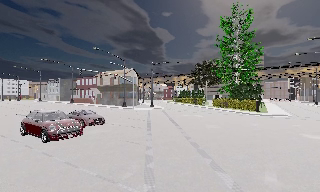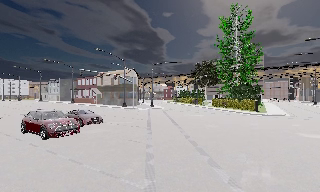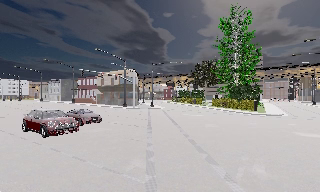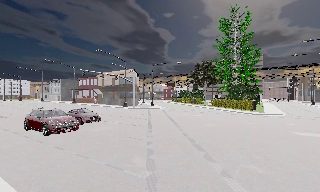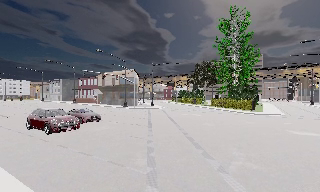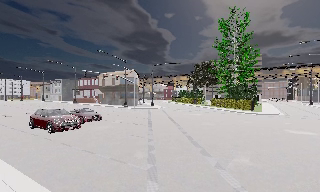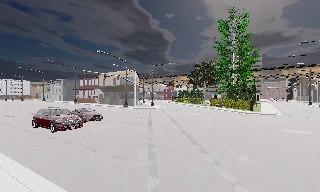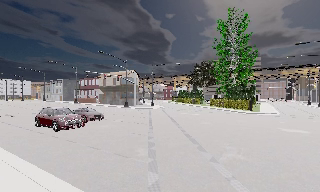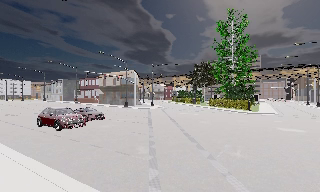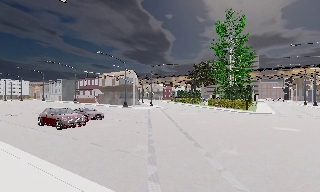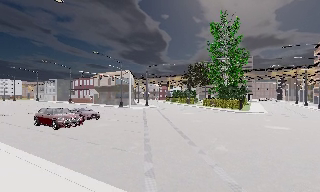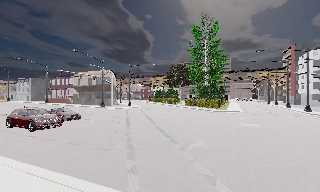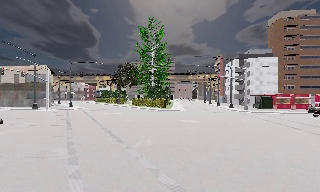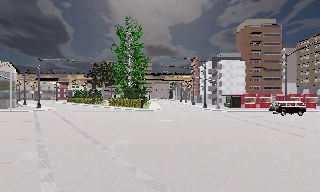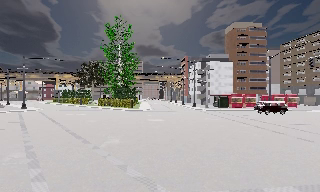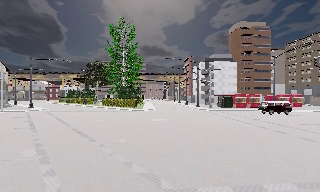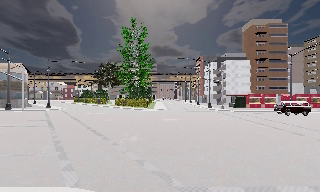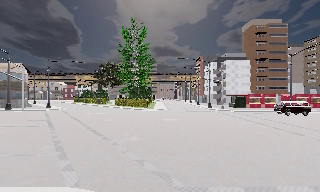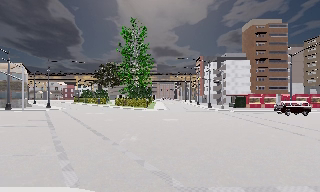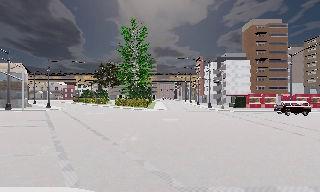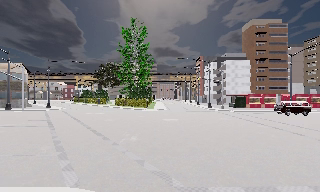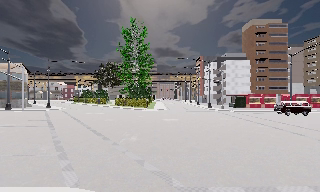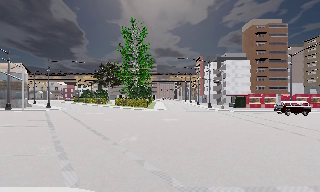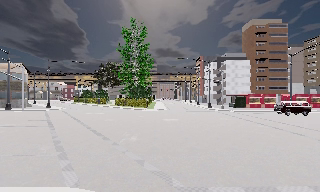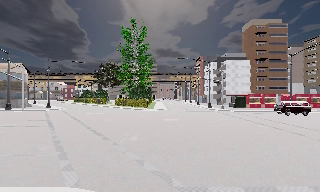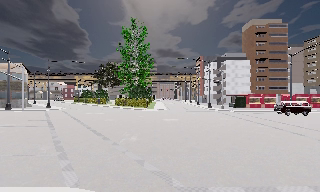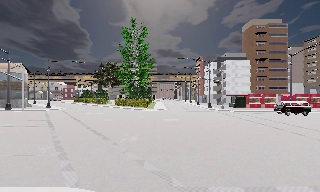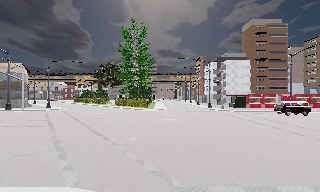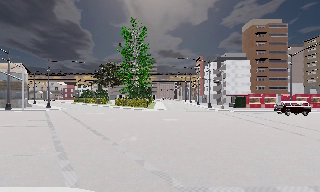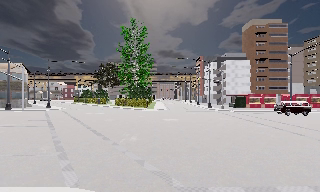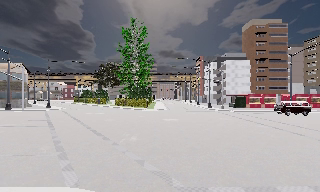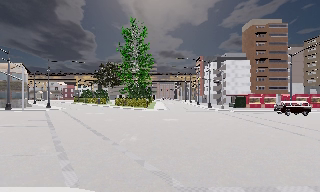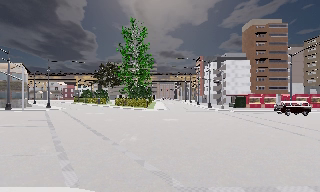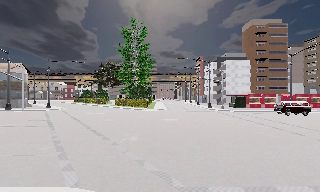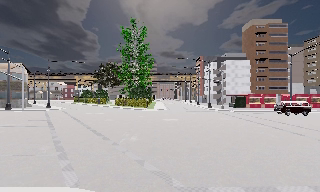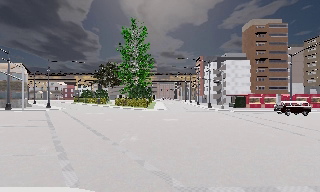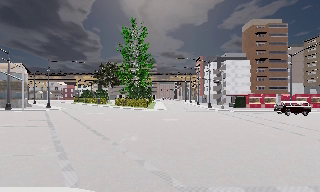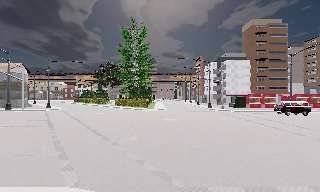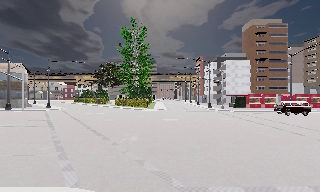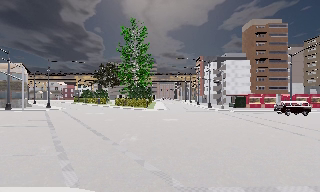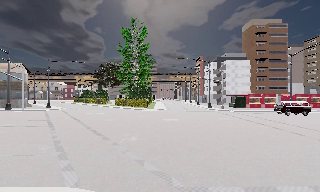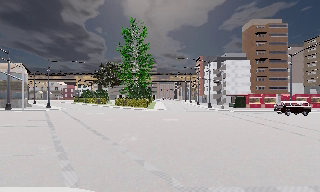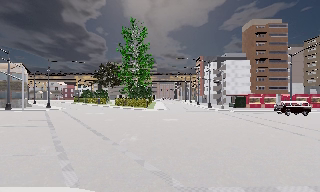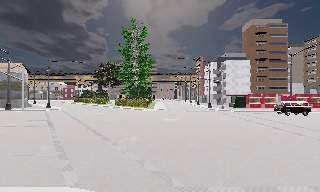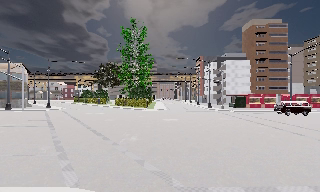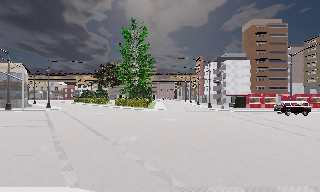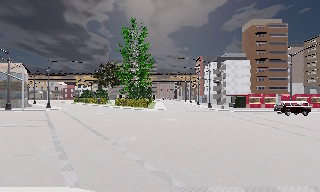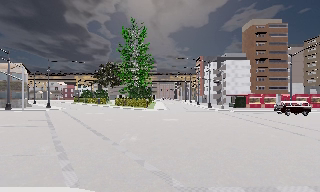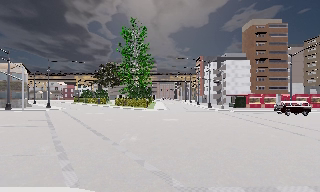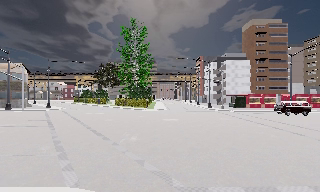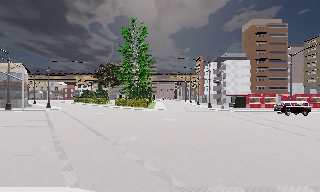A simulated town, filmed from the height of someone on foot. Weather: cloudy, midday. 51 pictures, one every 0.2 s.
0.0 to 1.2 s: The camera travels backward, about 2 m, so what stands in front gets smaller.
1.2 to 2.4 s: The camera pans to its right, which is clockwise from overhead, by about 25 degrees. It travels backward, about 1.5 m, so what stands in front gets smaller.
2.4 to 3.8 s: The camera travels backward, about 1 m, so what stands in front gets smaller. It loses speed.
3.8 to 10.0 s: The camera keeps its place and its aim.
The film runs backward here.
